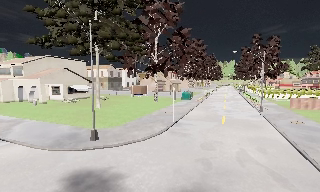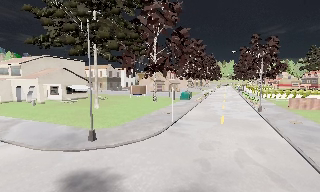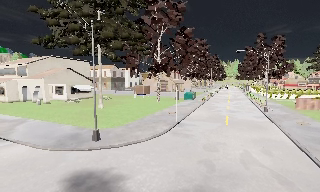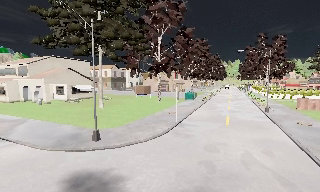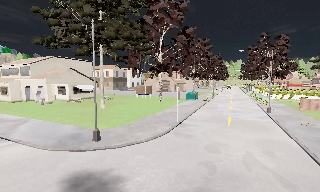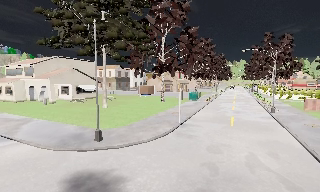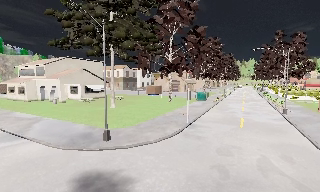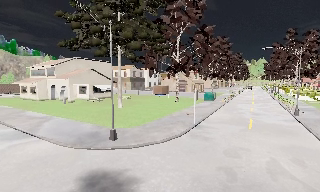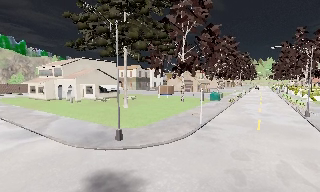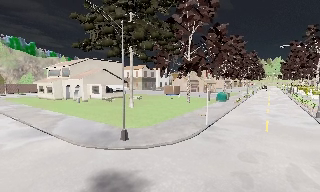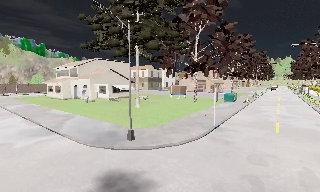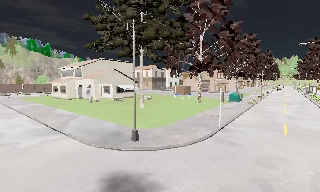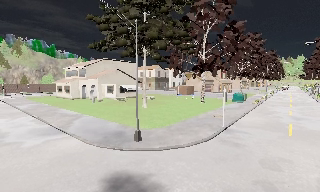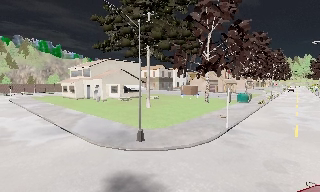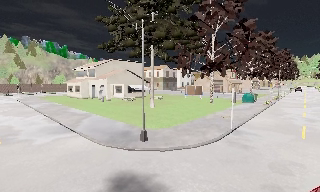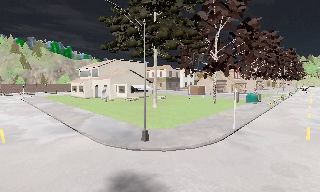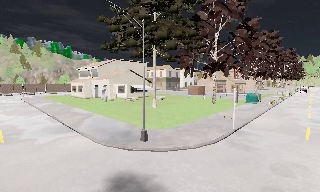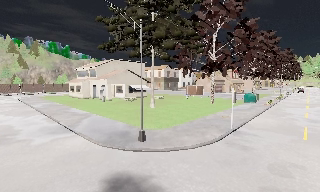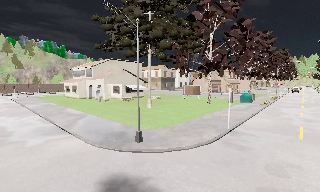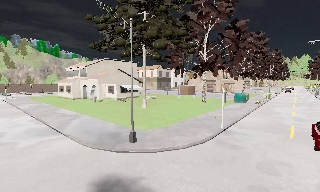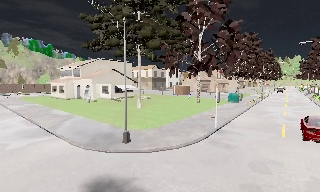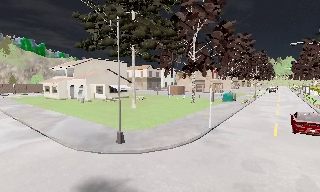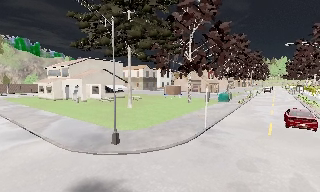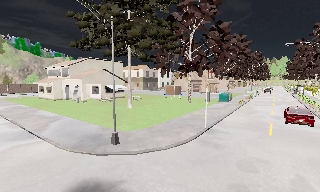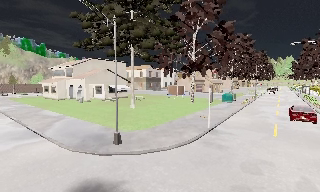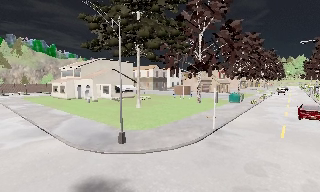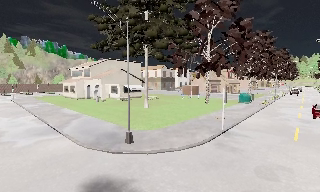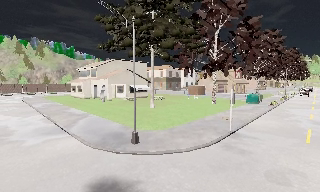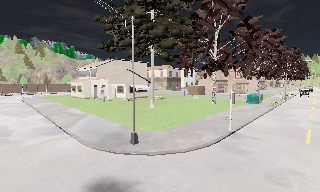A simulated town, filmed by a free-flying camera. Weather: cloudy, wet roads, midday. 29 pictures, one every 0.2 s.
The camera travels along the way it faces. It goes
forward.
0.0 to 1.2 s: The camera shifts only a little, or ends up much as it began.
1.2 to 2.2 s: The scene slides to the right, as the camera pans about 10 degrees to its left.
2.2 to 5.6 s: The camera travels to its right and forward, about 1.5 m.
The film runs forward here.
